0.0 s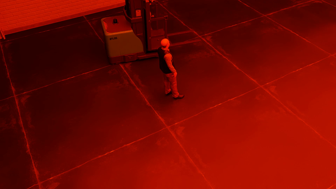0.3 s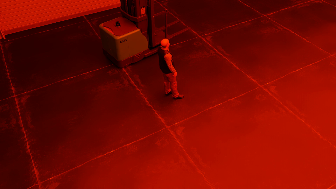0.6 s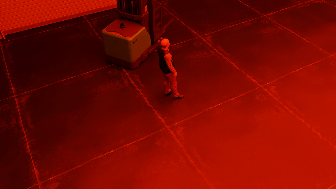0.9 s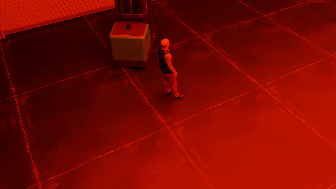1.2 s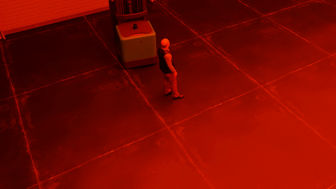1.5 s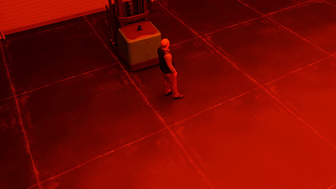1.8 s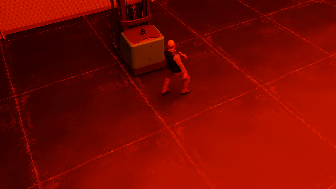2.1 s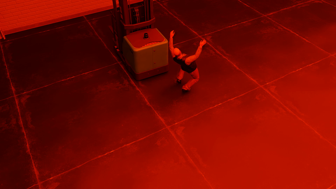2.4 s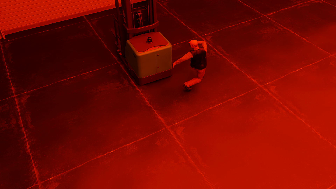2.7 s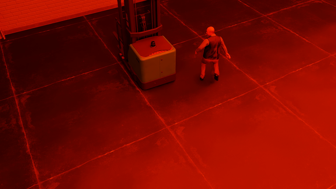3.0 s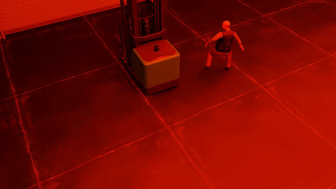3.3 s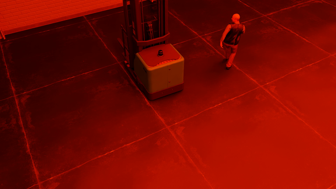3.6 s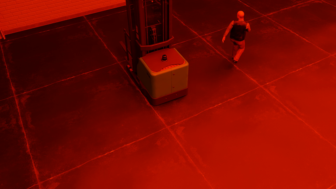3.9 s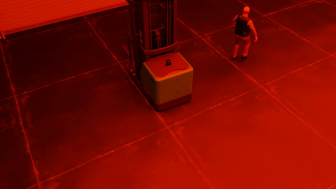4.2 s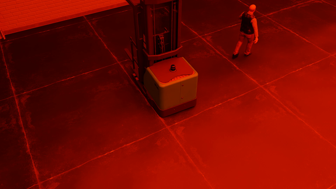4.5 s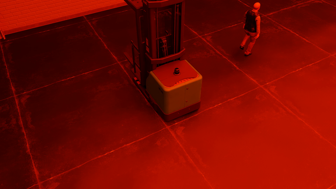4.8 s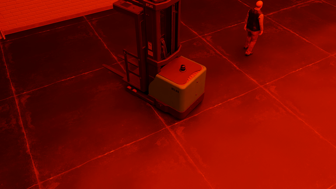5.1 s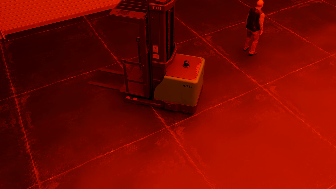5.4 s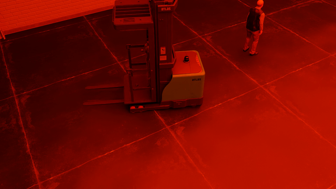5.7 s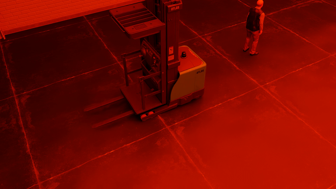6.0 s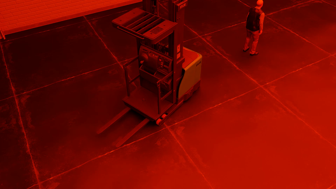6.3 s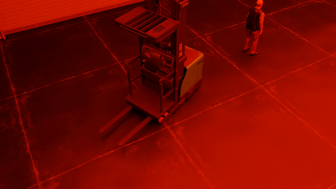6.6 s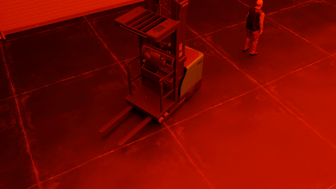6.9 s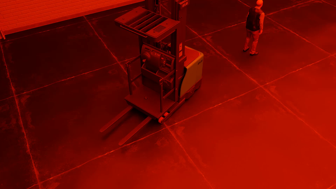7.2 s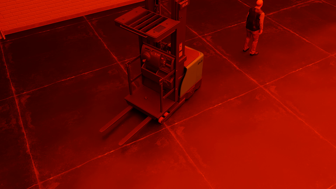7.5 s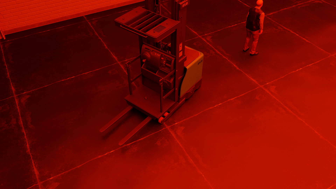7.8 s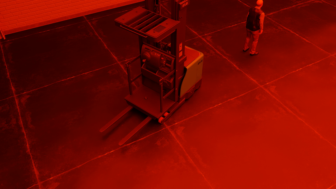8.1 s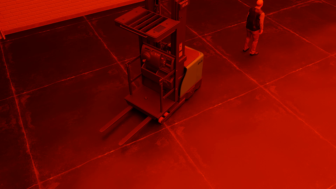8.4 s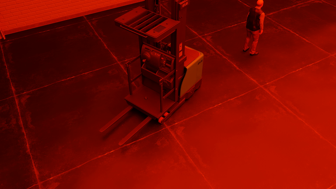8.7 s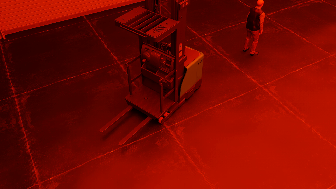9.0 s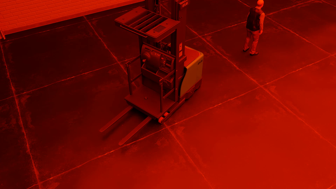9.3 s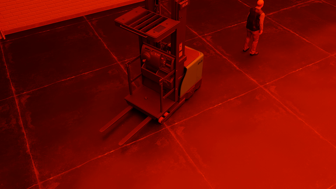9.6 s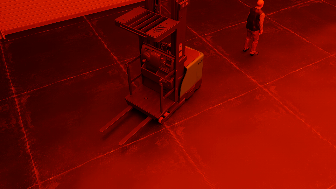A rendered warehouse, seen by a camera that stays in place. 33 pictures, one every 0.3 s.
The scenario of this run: Near miss between a forklift and a person.
